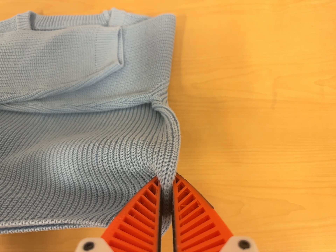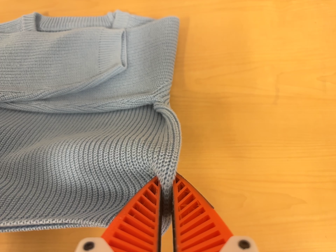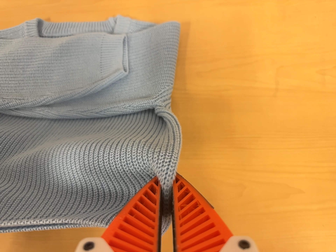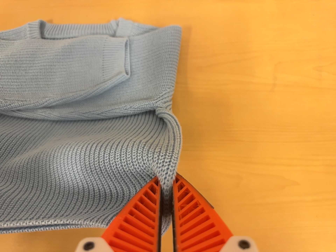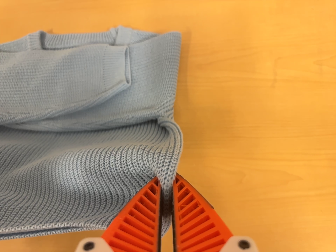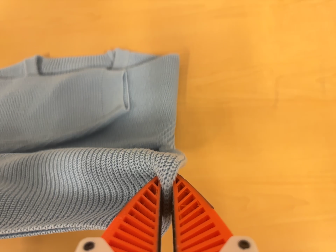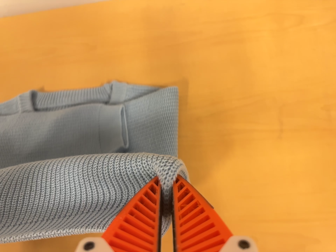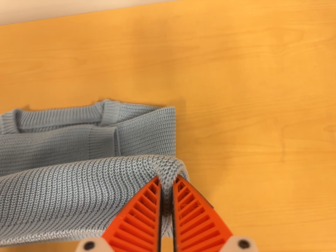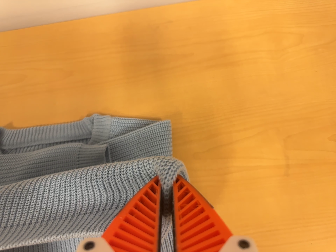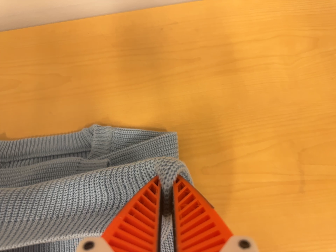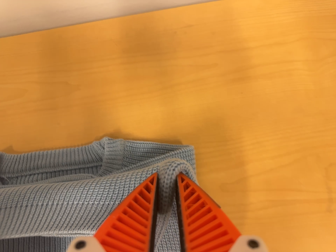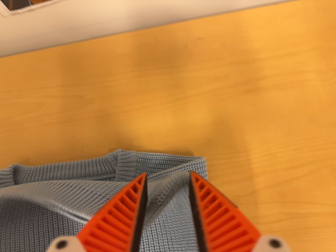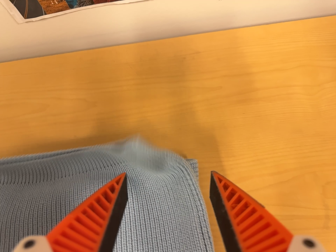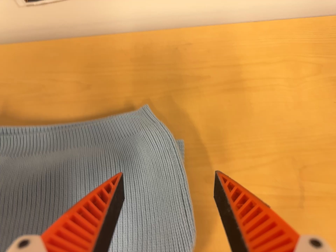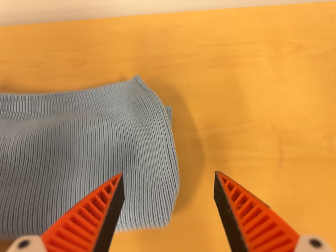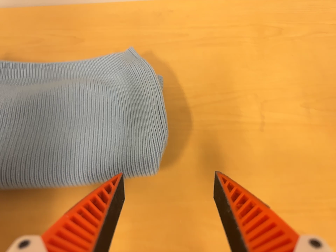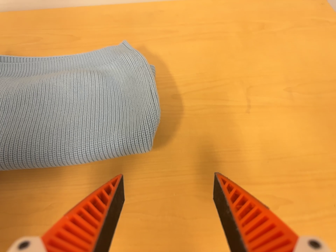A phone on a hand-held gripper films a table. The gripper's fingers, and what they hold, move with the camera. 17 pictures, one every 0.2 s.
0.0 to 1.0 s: The camera shifts only a little, or ends up much as it began.
1.0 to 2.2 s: The camera travels toward the top of its view and forward, about 18 cm, so close, fixed things drift downward.
2.2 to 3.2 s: The camera travels toward the bottom of its view and backward, about 26 cm. Its aim tips toward the top of its view by about 15 degrees.
The film runs forward here.
